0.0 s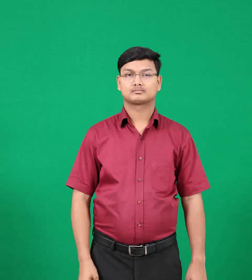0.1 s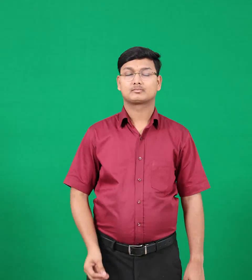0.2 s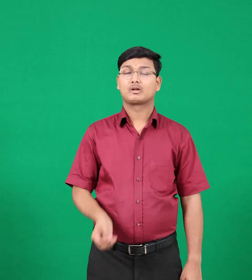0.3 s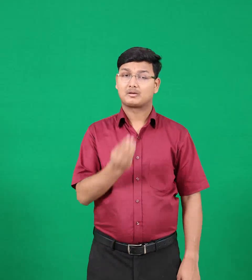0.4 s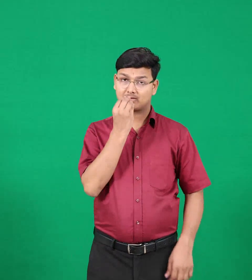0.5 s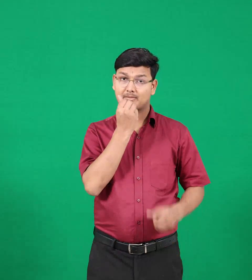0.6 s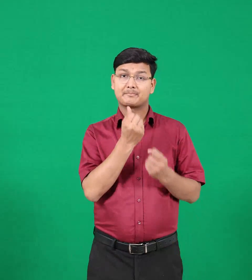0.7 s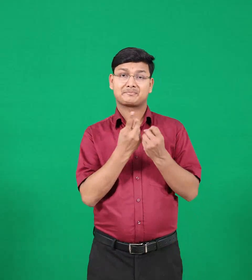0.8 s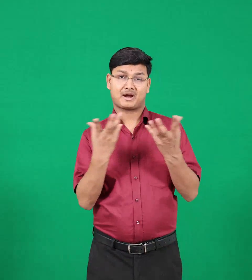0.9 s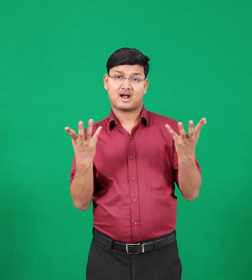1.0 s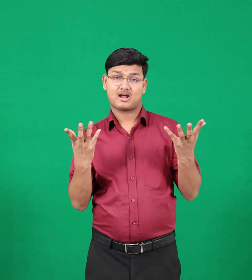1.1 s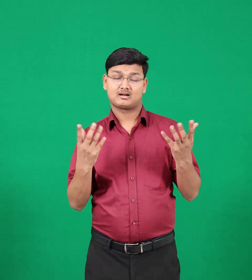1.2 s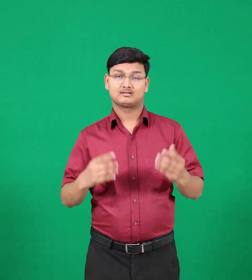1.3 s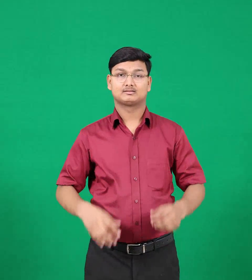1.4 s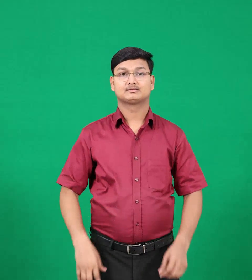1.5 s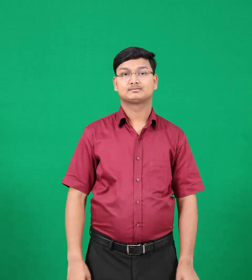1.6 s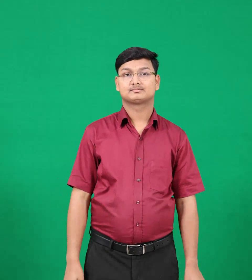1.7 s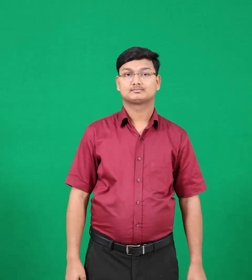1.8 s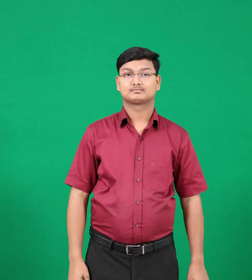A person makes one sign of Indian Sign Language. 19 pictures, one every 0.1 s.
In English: eats
